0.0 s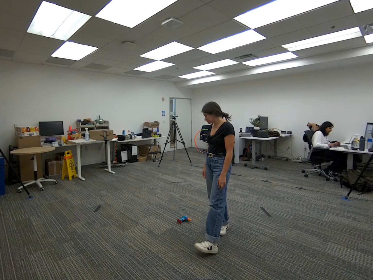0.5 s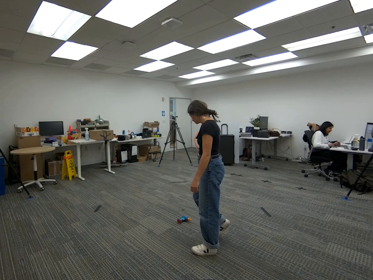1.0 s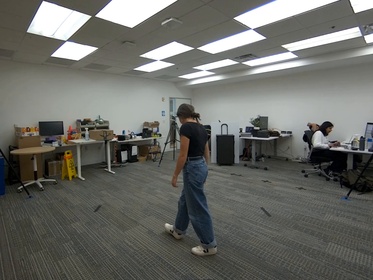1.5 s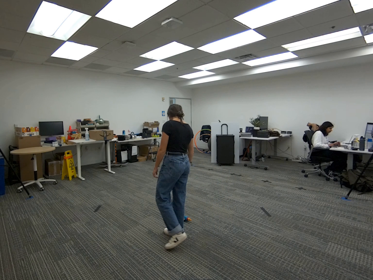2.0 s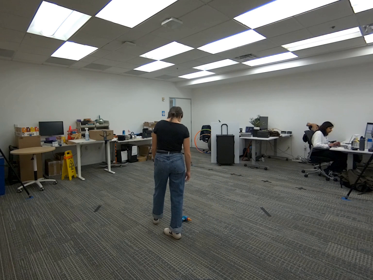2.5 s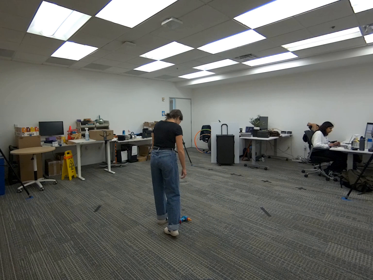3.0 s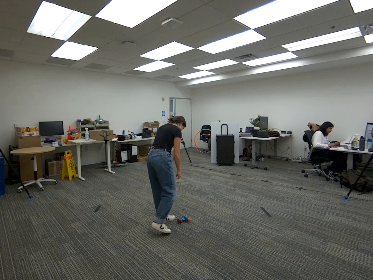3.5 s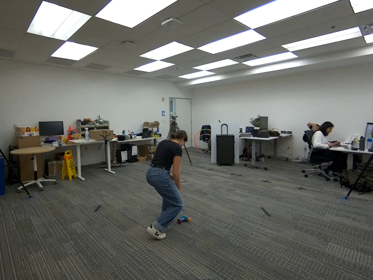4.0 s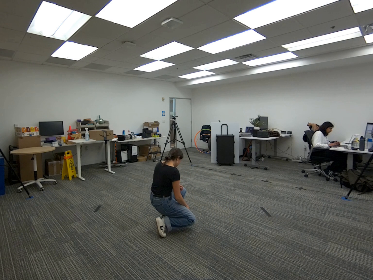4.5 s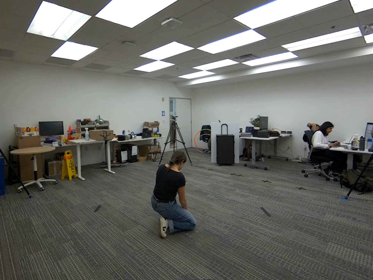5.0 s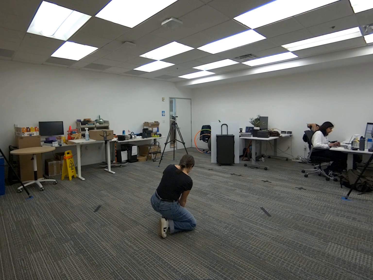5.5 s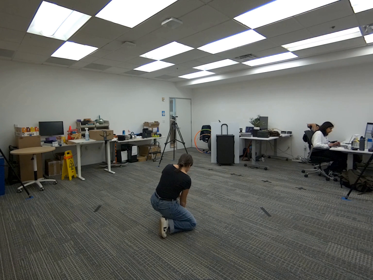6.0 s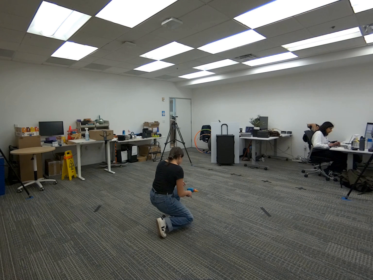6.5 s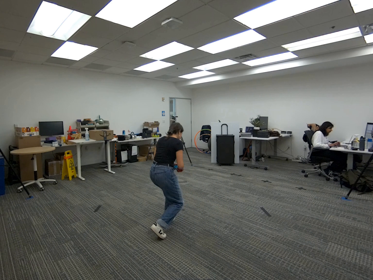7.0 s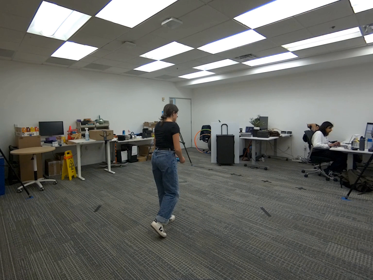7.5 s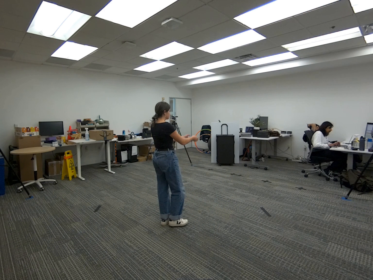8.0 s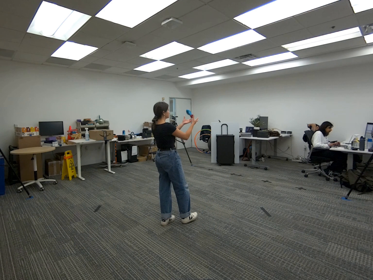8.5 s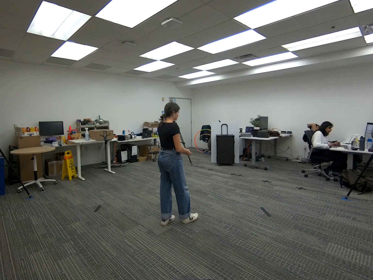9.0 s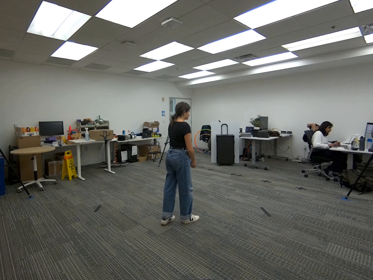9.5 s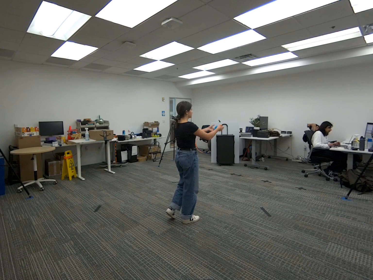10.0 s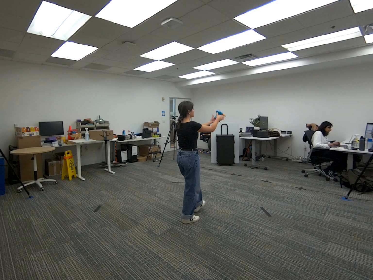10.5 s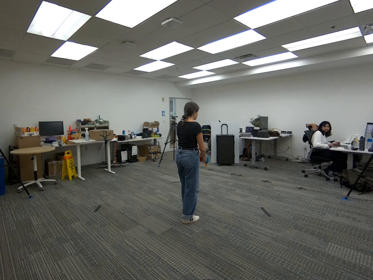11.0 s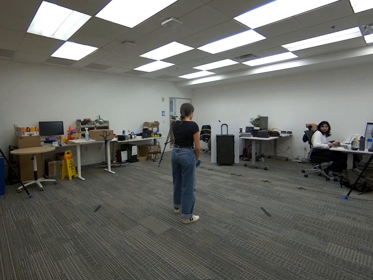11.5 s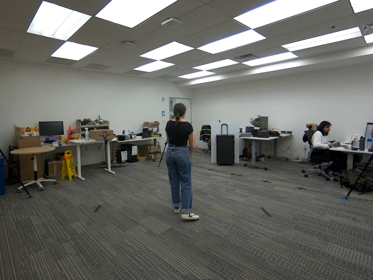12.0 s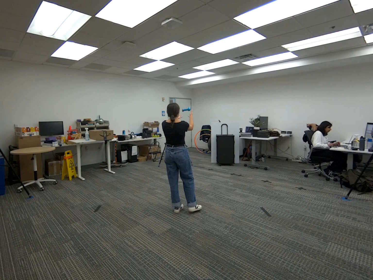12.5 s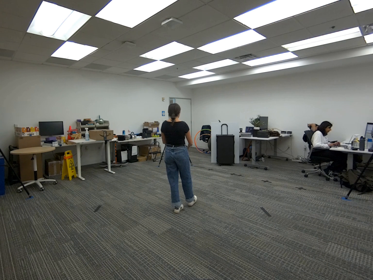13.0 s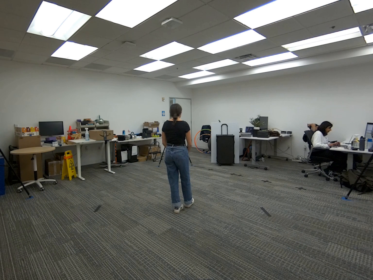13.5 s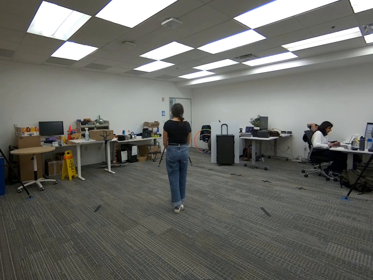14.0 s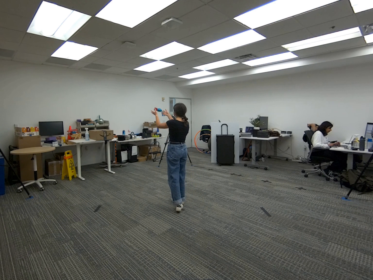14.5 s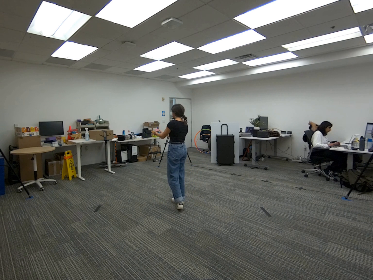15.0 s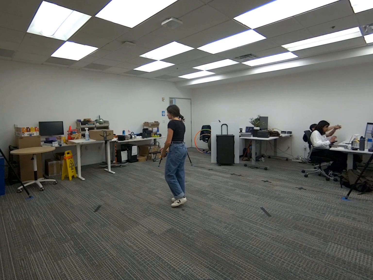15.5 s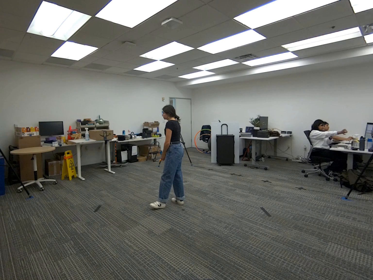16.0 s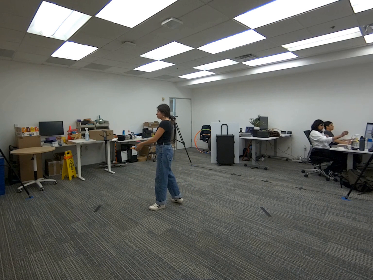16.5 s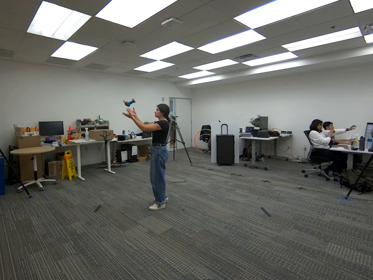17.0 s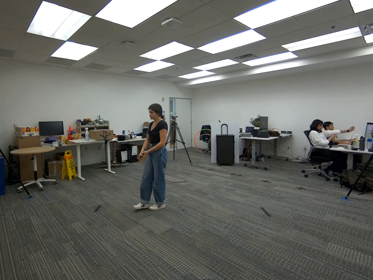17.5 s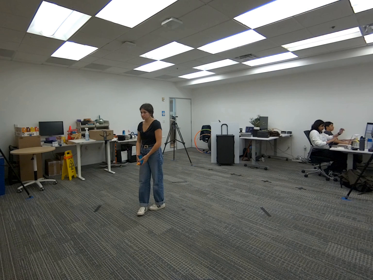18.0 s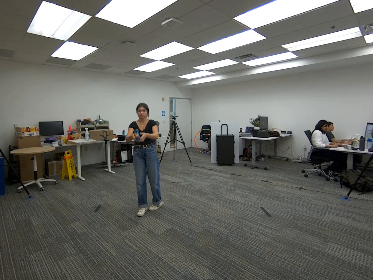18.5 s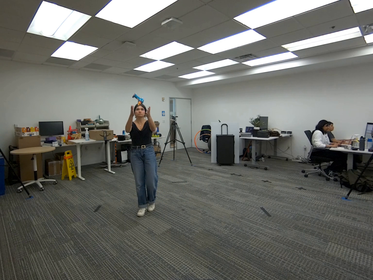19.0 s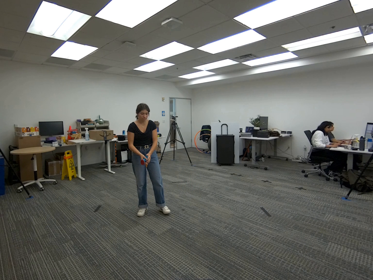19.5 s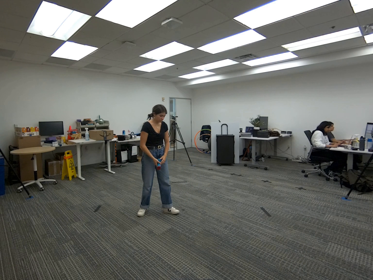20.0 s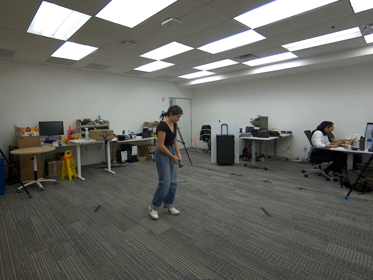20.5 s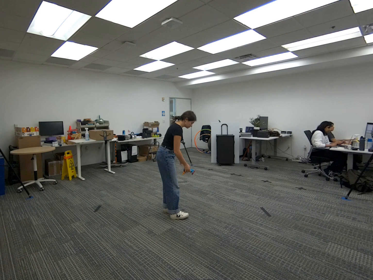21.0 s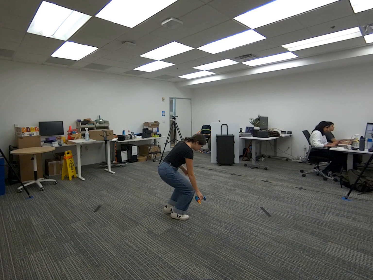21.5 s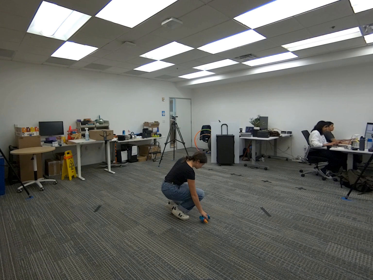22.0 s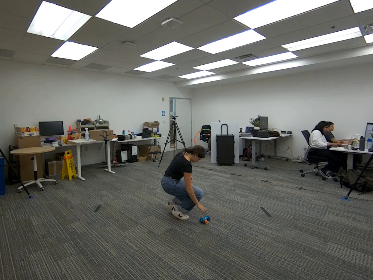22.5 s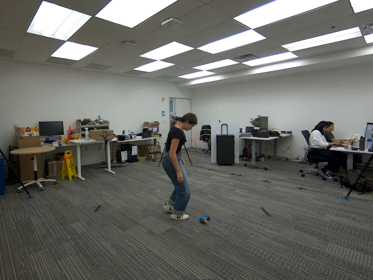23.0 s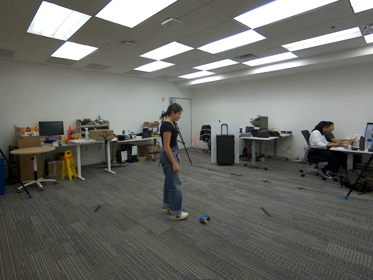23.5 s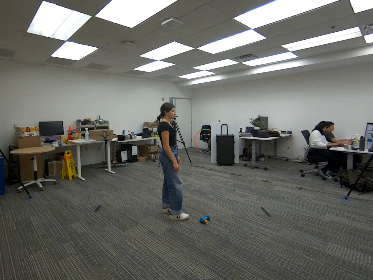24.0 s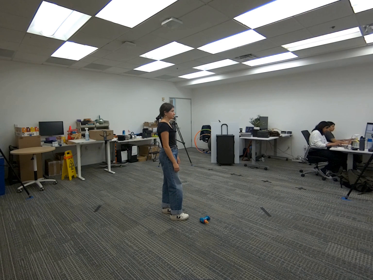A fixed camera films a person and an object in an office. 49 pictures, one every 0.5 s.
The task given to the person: Walk over to the toy drill on the floor and throw the toy drill in the air and proceed to catch the toy drill using both hands.
